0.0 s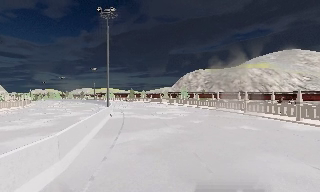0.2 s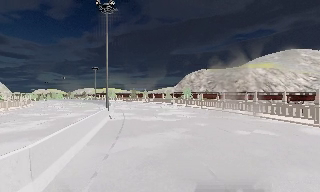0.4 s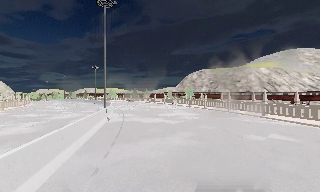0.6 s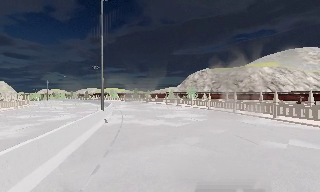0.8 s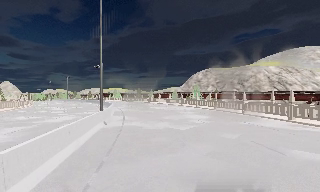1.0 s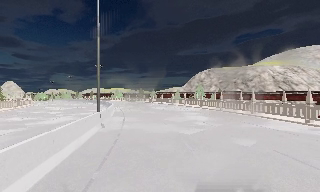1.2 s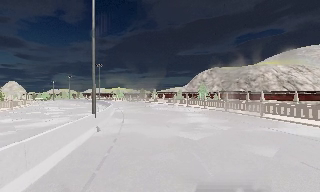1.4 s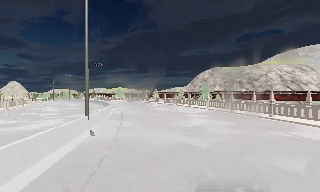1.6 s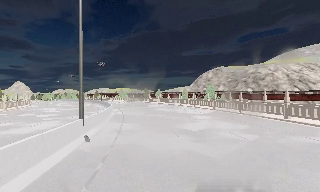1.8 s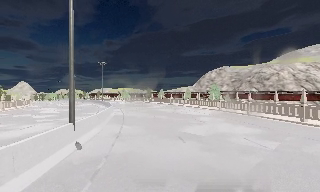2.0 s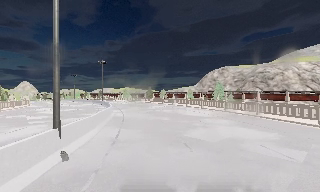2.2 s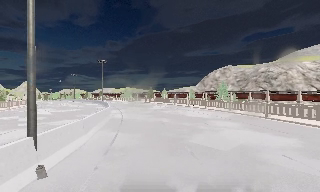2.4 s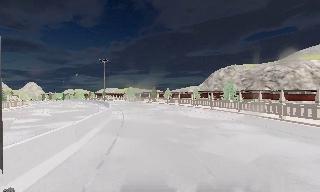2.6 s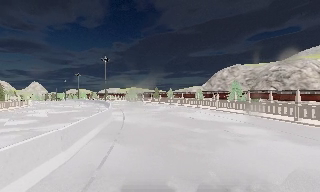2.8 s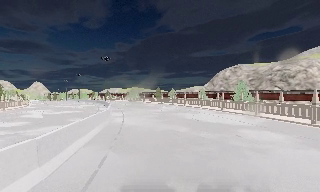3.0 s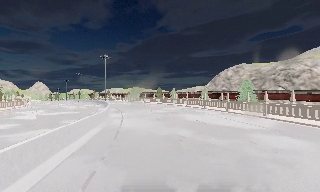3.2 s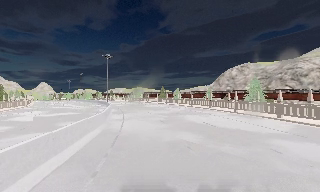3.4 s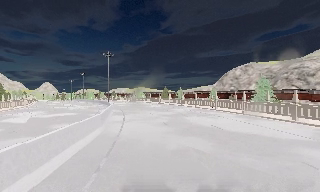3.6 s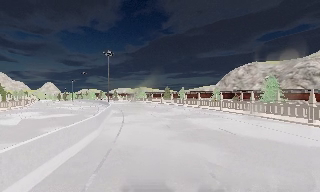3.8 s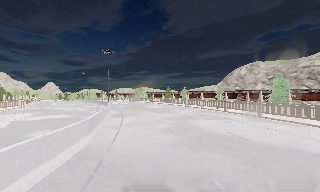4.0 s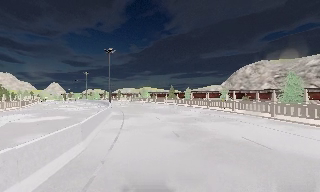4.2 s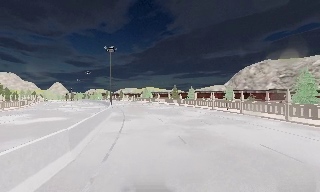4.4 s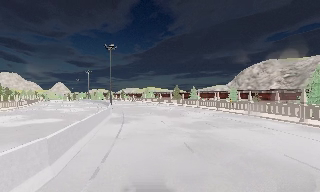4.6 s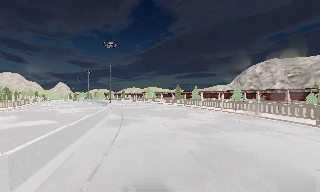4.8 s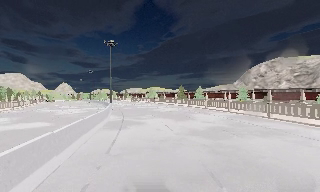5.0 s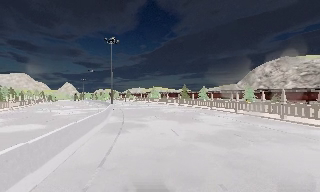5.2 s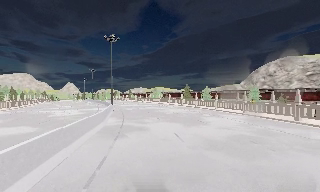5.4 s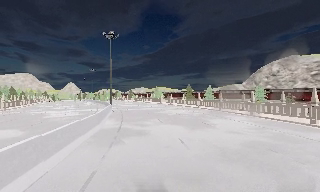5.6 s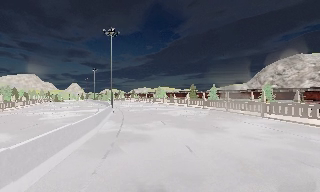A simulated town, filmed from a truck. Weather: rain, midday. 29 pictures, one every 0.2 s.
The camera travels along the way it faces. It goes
forward.
0.0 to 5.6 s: The camera pans to its left, which is counterclockwise from overhead, by about 20 degrees. It travels forward, about 35 m, so what stands in front looms larger.
The film runs forward here.
